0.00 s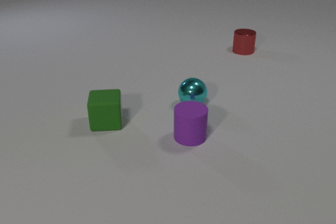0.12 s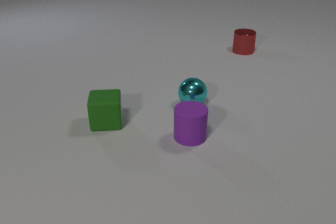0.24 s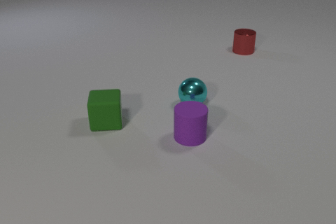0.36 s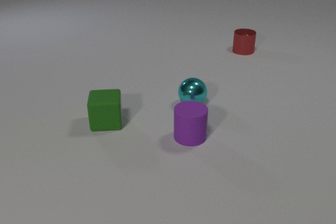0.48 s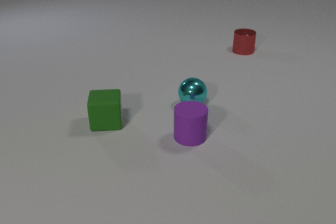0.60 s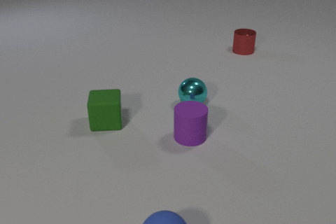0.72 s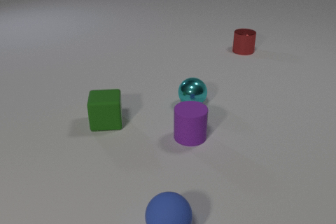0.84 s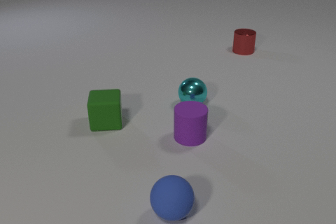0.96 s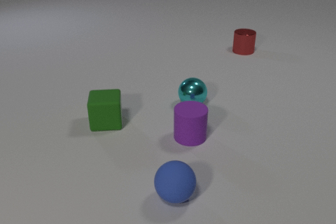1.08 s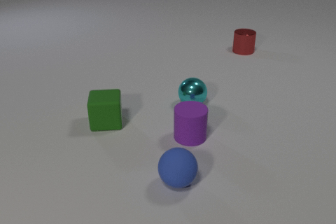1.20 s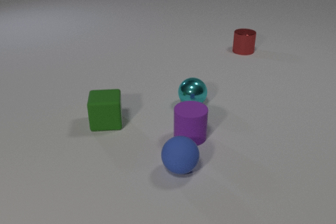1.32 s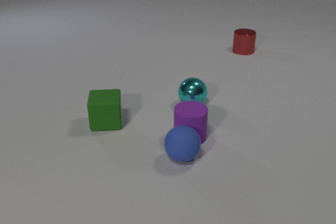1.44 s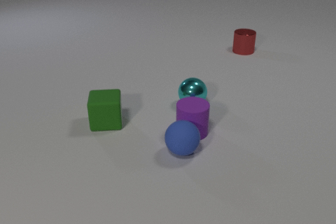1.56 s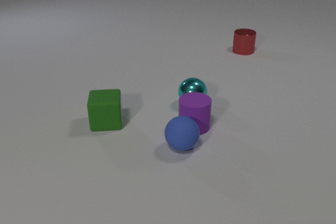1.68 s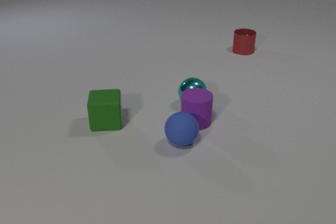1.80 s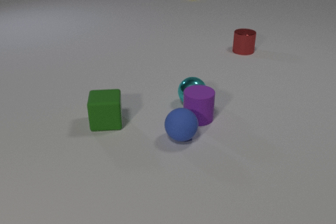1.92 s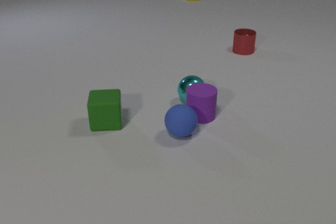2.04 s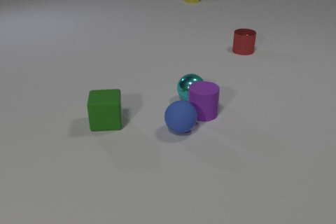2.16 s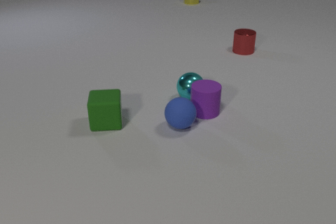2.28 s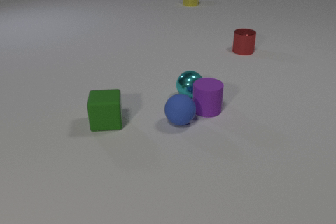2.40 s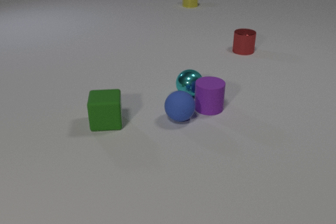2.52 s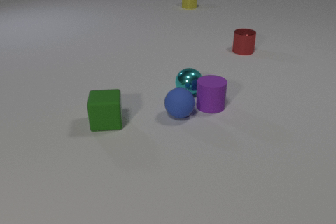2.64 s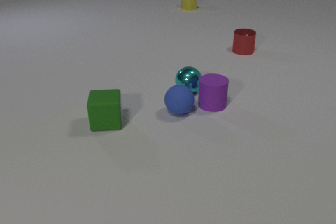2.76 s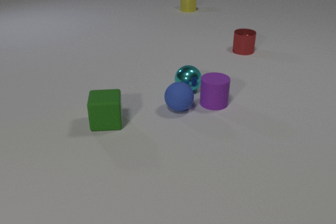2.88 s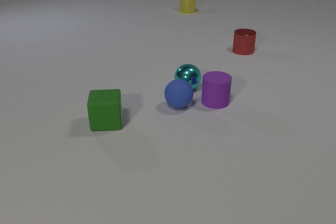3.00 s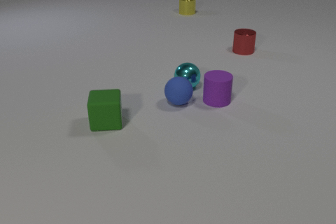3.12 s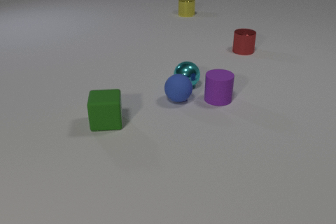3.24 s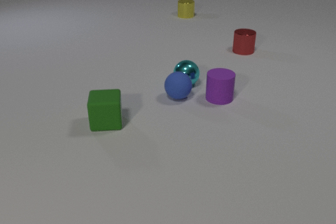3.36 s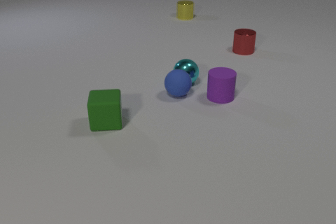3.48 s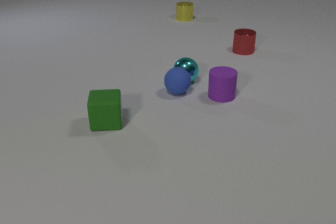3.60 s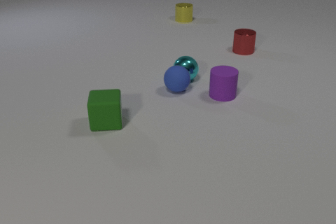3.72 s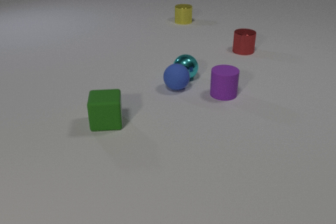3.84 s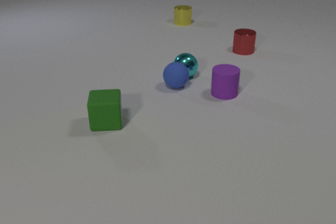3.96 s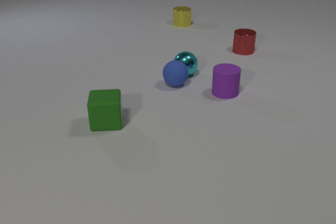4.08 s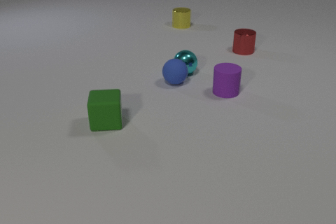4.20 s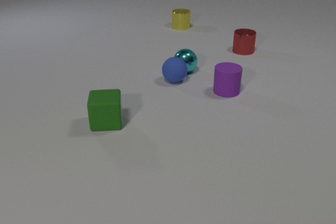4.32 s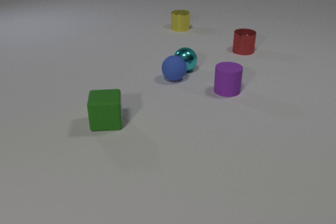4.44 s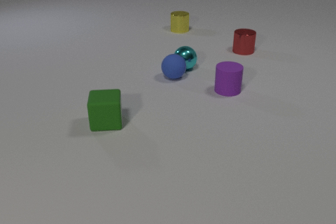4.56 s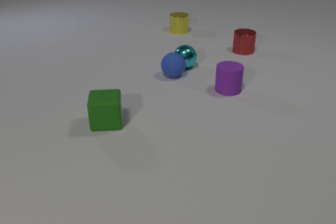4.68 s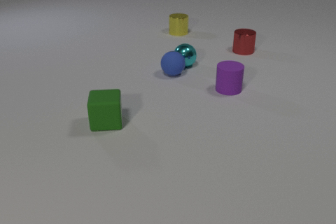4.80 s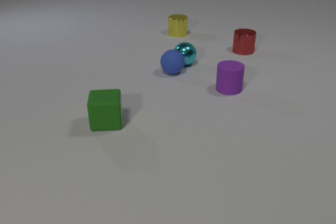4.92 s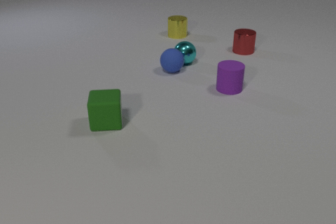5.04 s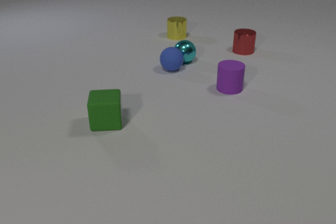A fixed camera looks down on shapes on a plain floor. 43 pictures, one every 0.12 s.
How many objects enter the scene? 2.
What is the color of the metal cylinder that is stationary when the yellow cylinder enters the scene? red.
How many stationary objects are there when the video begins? 4.
0.00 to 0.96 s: The blue rubber sphere comes in at the bottom edge, rolls away from the camera.
0.96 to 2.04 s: The blue rubber sphere rolls away from the camera. The purple rubber cylinder slides away from the camera. The yellow metal cylinder comes in at the top edge, slides toward the camera. The cyan metal sphere rolls away from the camera. The blue rubber sphere and the purple rubber cylinder collide. The purple rubber cylinder and the cyan metal sphere collide.
2.04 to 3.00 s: The blue rubber sphere rolls away from the camera. The purple rubber cylinder slides away from the camera and to the right. The yellow metal cylinder slides toward the camera. The cyan metal sphere rolls away from the camera.
3.00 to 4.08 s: The blue rubber sphere rolls away from the camera. The purple rubber cylinder slides away from the camera and to the right. The yellow metal cylinder slides toward the camera. The cyan metal sphere rolls away from the camera. The blue rubber sphere and the cyan metal sphere collide.
4.08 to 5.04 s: The blue rubber sphere rolls away from the camera. The purple rubber cylinder slides away from the camera. The yellow metal cylinder slides toward the camera. The cyan metal sphere rolls away from the camera.
